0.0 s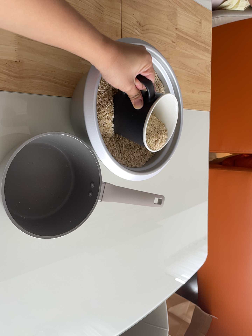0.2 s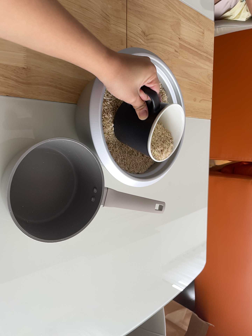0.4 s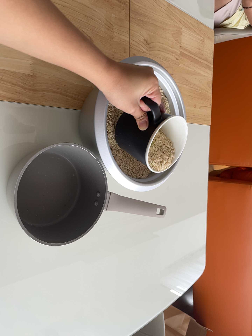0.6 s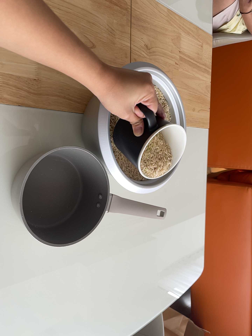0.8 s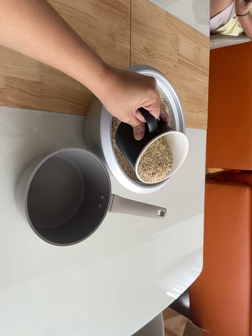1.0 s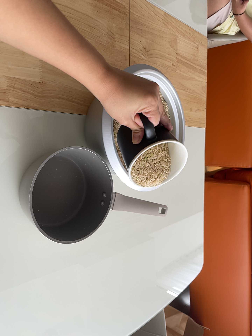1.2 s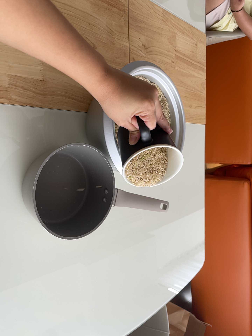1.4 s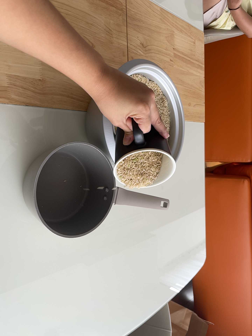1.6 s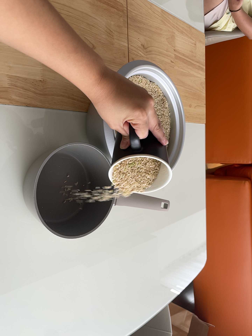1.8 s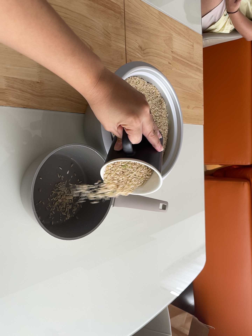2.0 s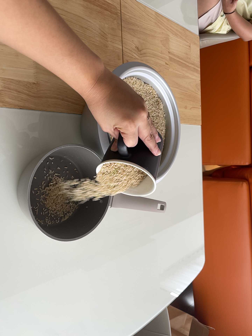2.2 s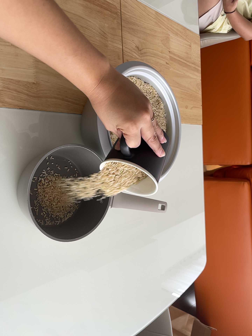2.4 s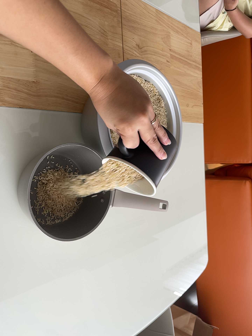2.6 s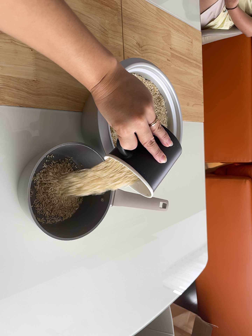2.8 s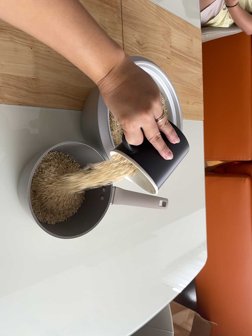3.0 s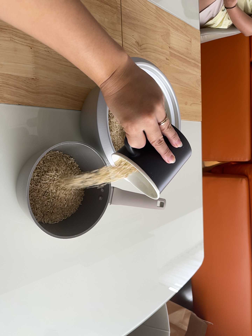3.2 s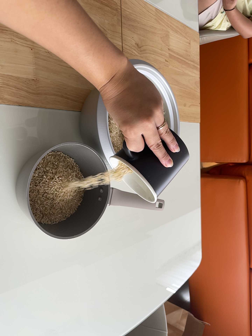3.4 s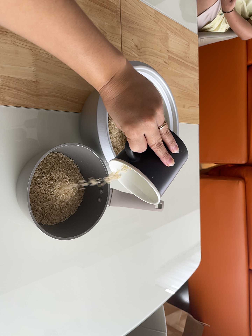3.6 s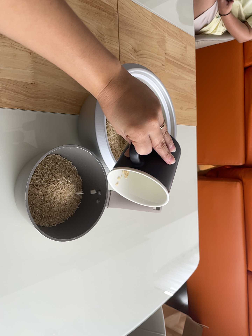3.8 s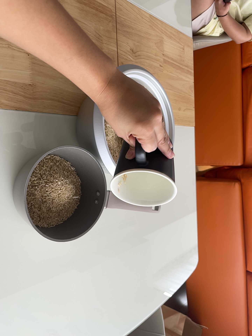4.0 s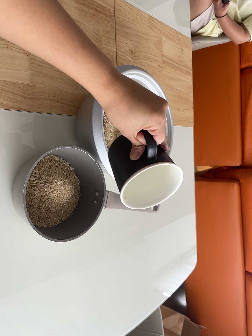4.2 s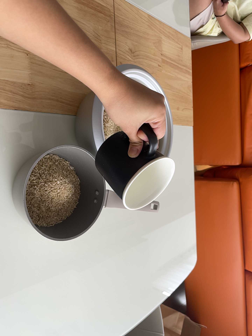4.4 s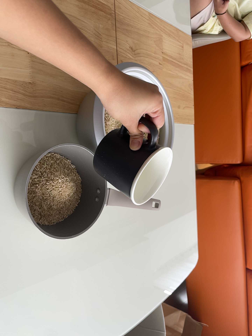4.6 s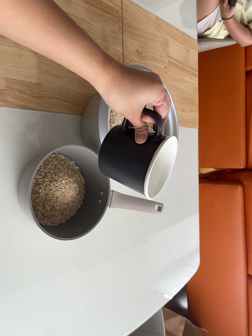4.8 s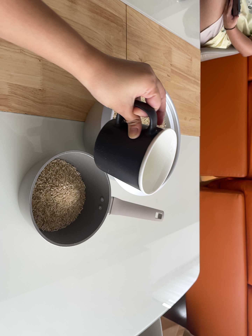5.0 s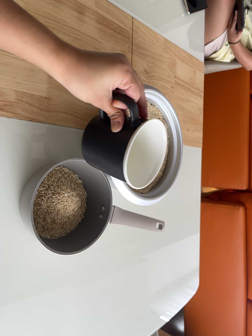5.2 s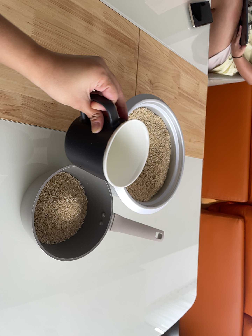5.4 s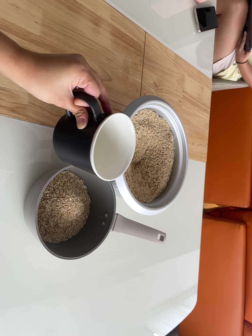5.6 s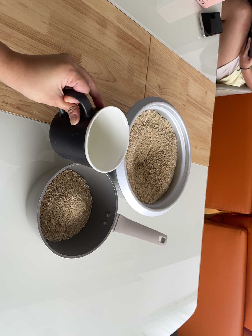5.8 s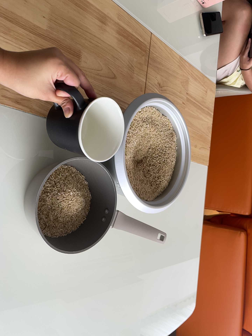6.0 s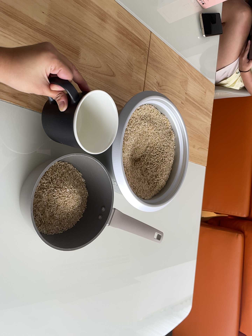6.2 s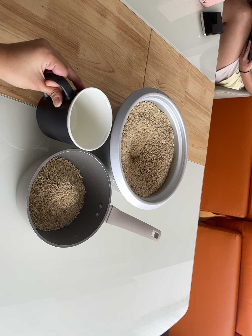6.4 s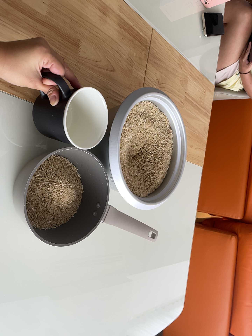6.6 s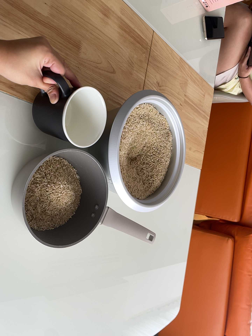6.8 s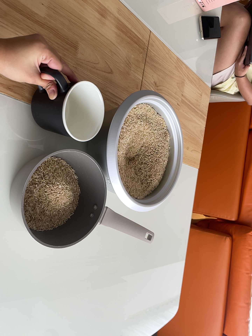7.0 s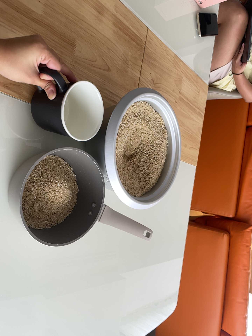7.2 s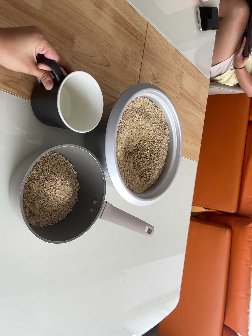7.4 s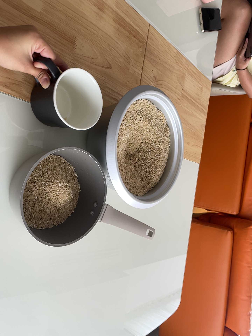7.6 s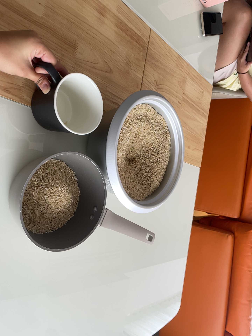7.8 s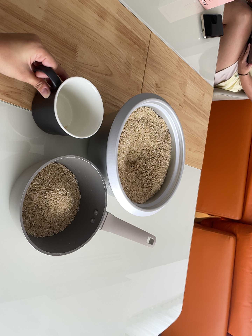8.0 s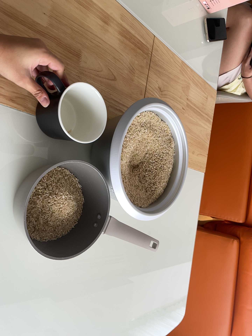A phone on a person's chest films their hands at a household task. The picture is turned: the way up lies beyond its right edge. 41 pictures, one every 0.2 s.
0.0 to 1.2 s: The camera travels backward, about 7 cm, so what stands in front gets smaller.
1.2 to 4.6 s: The camera shifts only a little, or ends up much as it began.
4.6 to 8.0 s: The camera rolls about its line of sight by about 10 degrees, and the scene rotates clockwise.
The film runs forward here.
